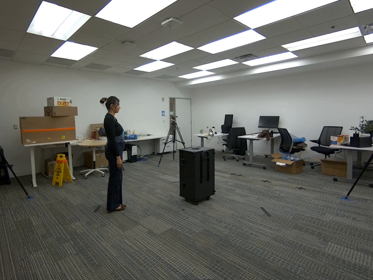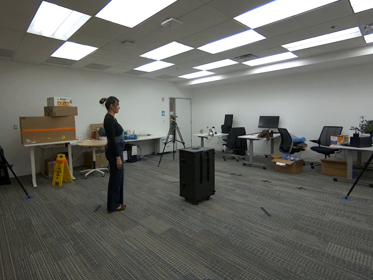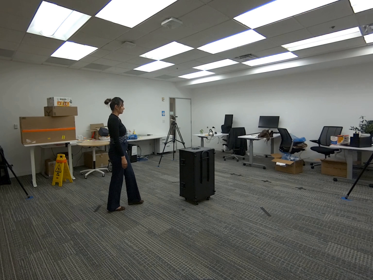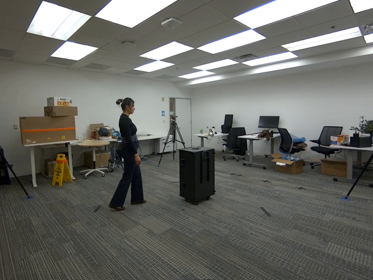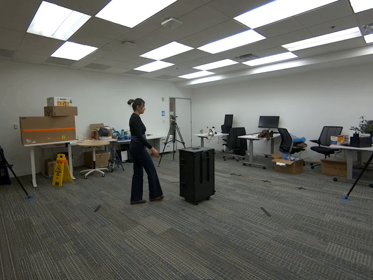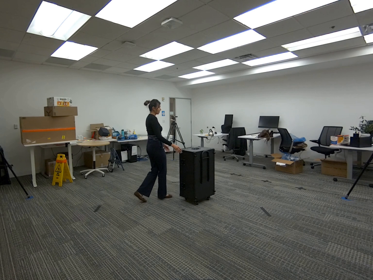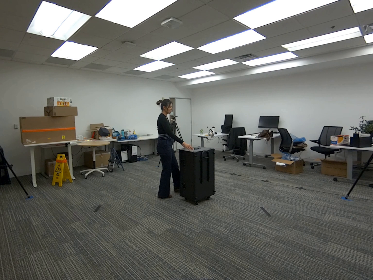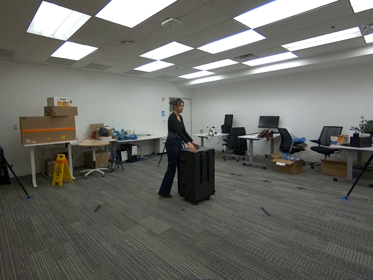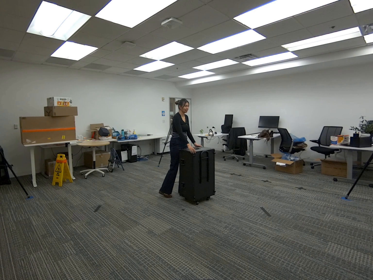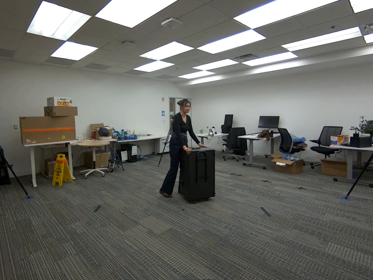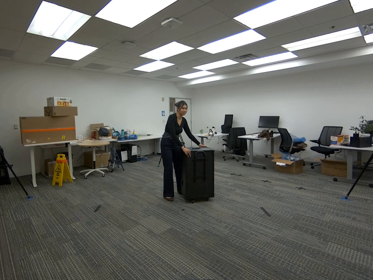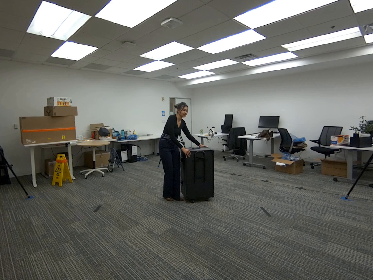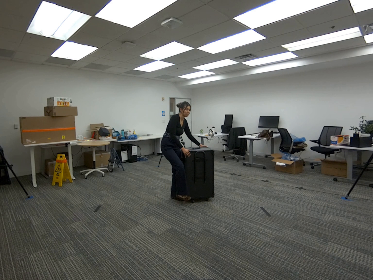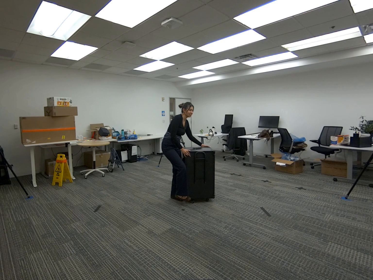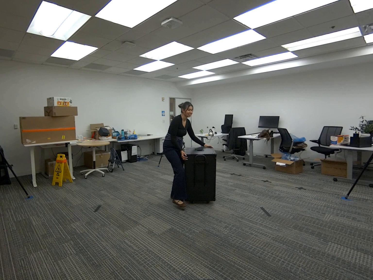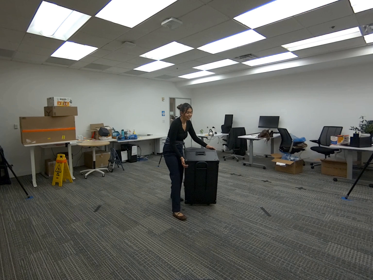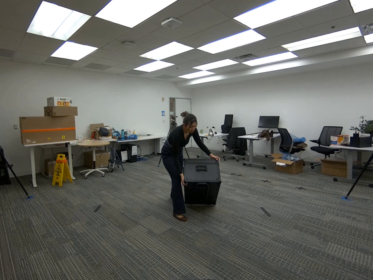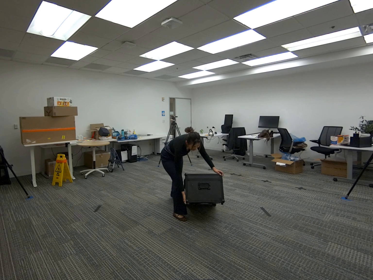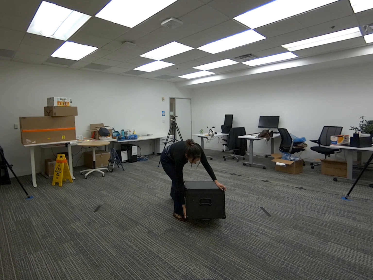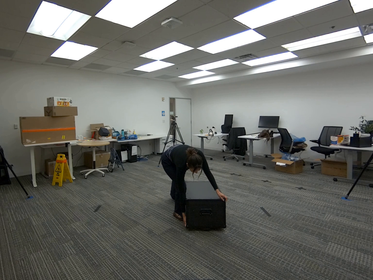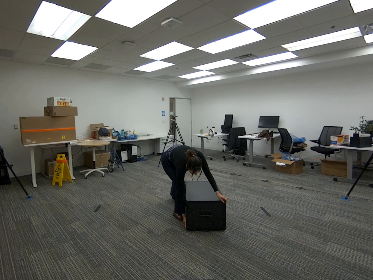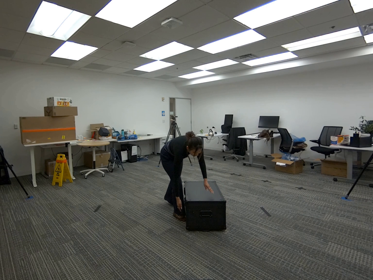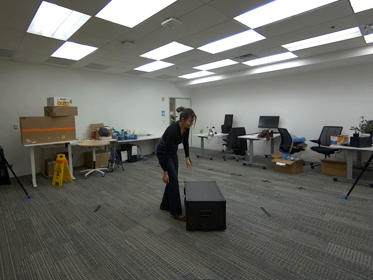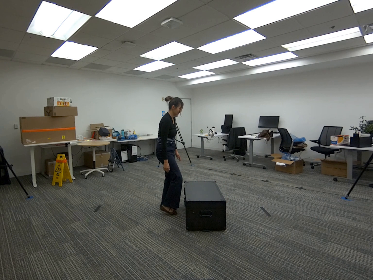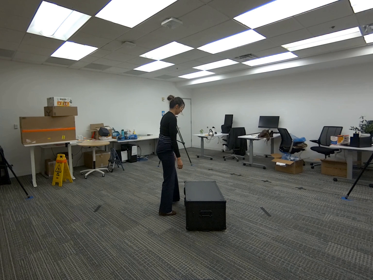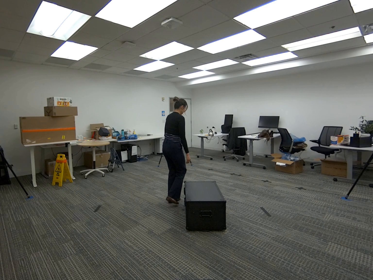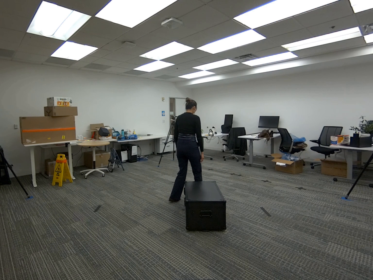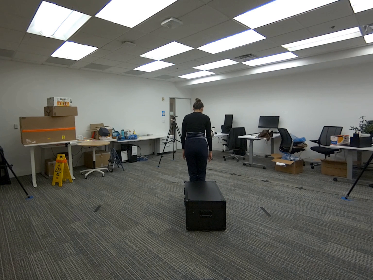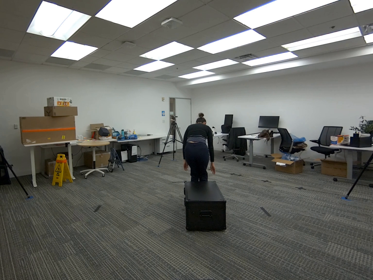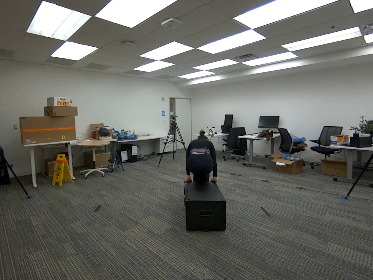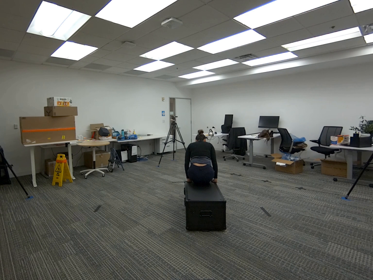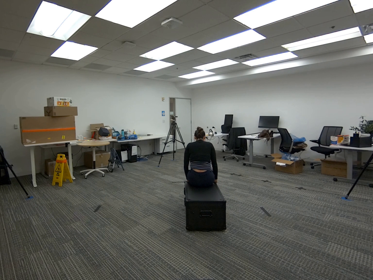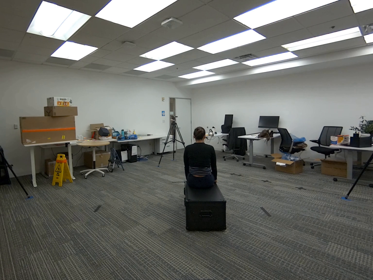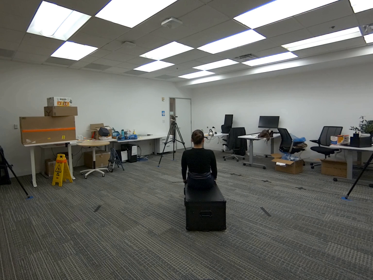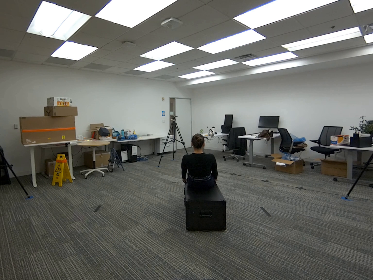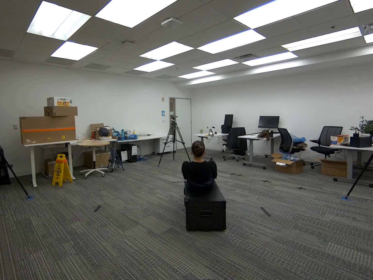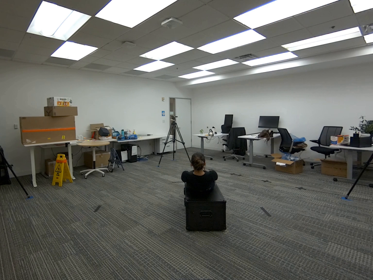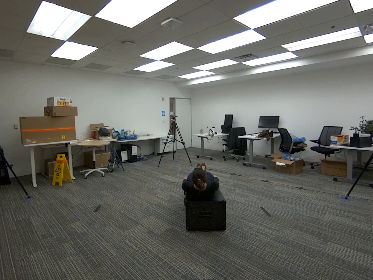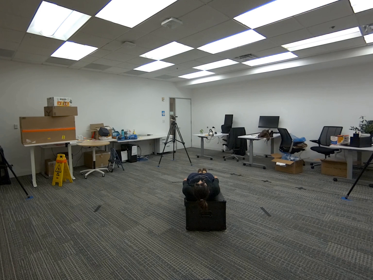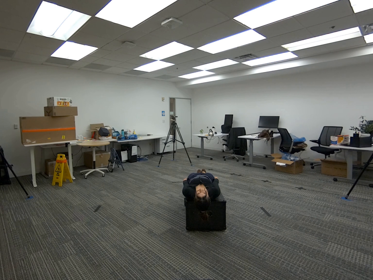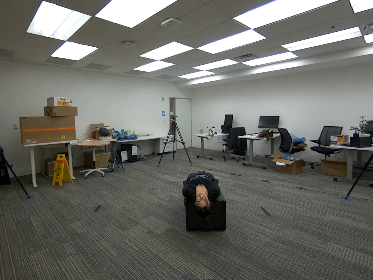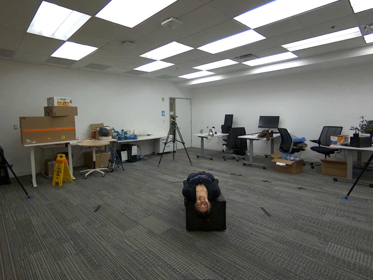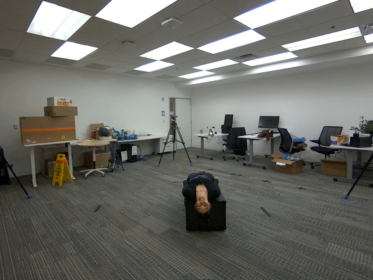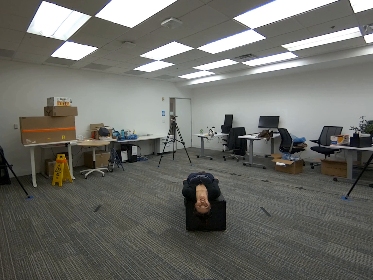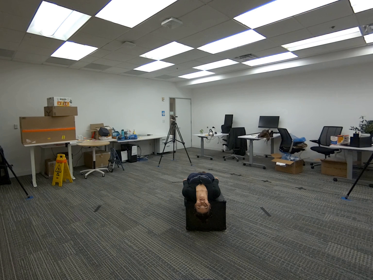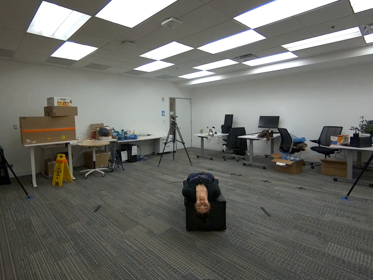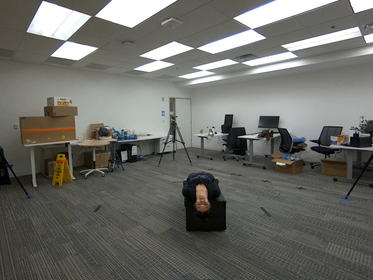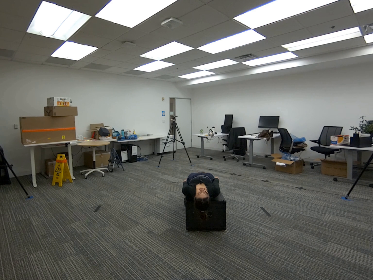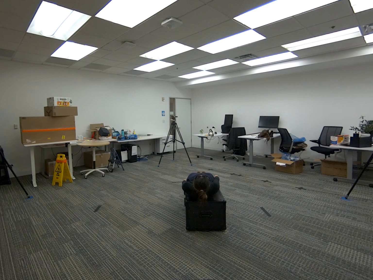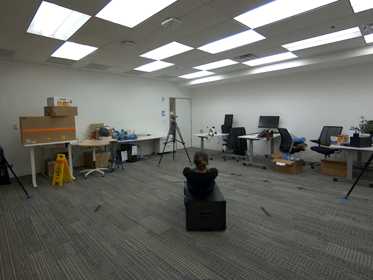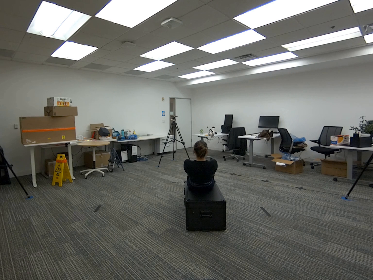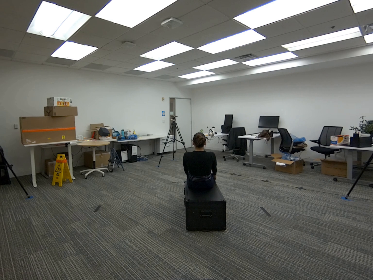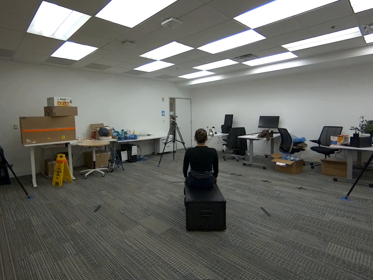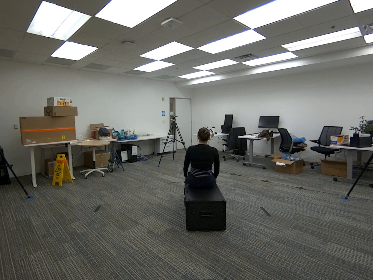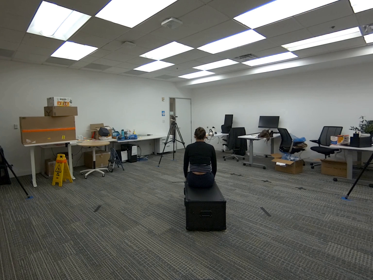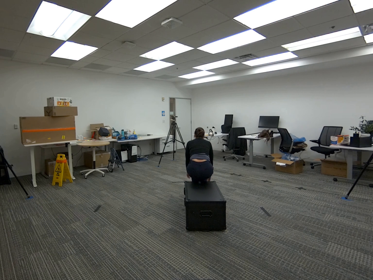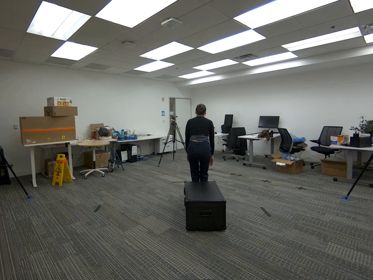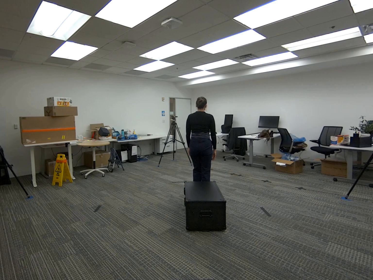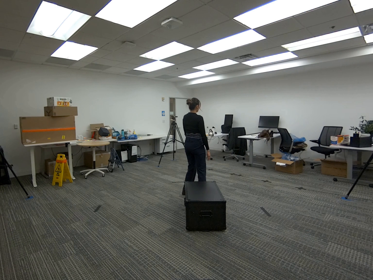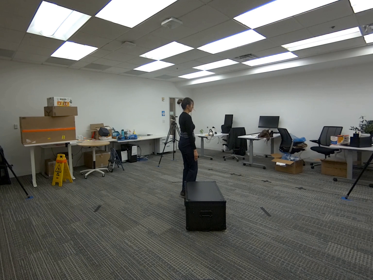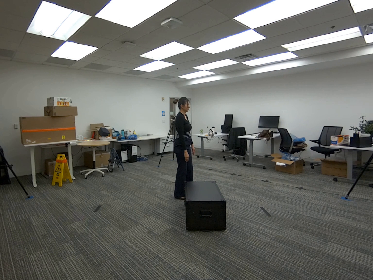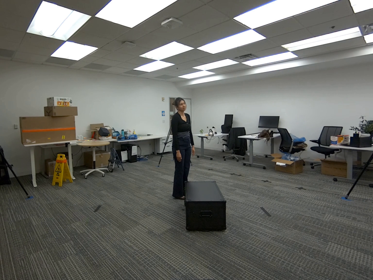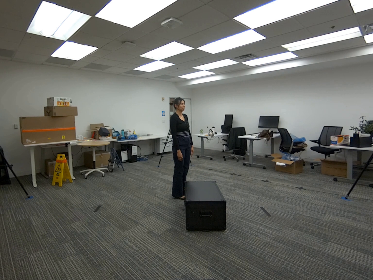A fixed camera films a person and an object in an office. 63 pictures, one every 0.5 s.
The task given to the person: Walk over to the G1 Box and place the box on its side and proceed to lay on the G1 Box.
